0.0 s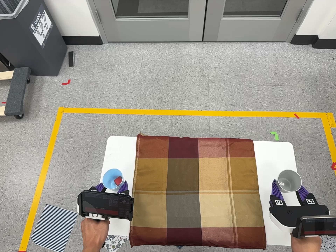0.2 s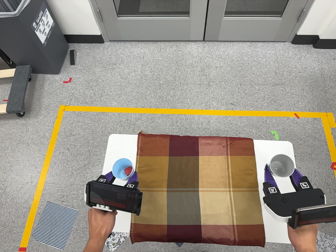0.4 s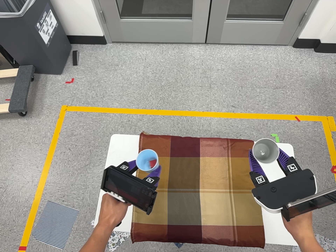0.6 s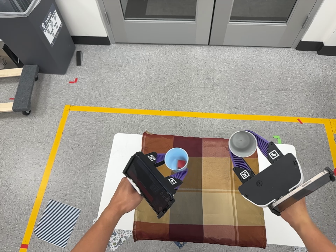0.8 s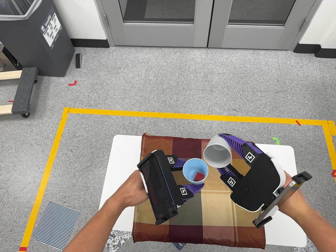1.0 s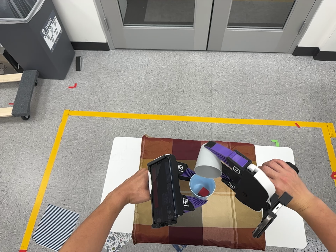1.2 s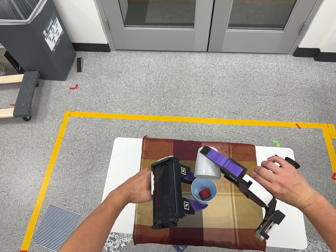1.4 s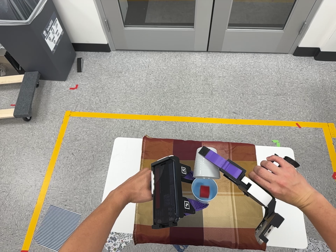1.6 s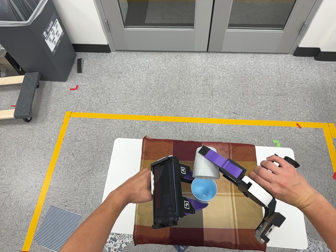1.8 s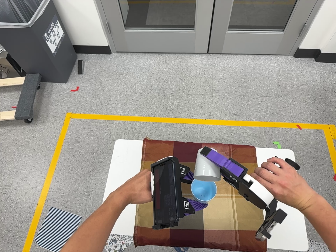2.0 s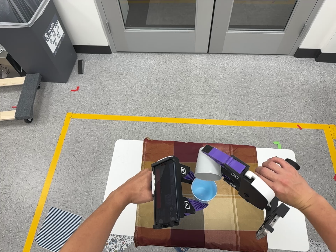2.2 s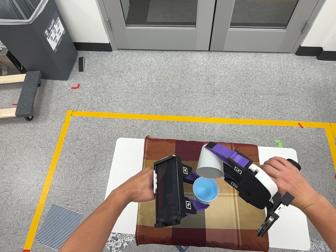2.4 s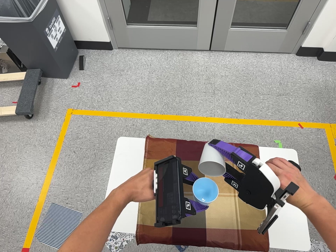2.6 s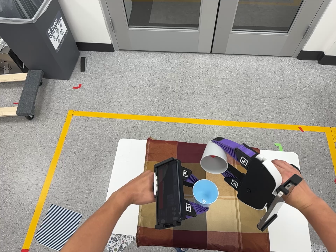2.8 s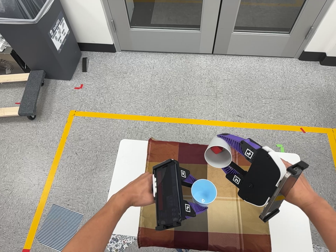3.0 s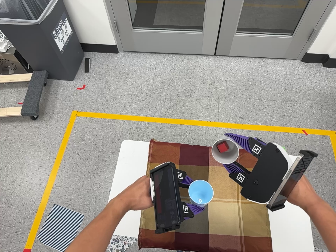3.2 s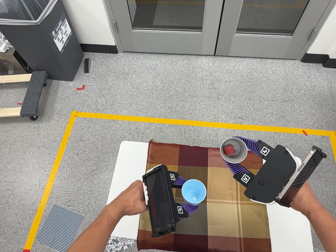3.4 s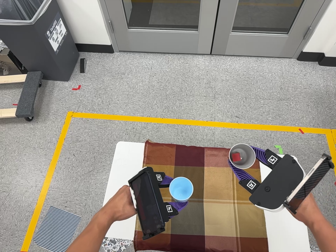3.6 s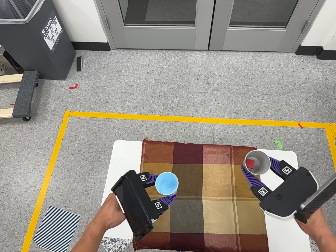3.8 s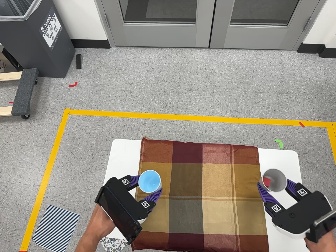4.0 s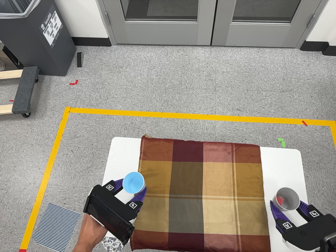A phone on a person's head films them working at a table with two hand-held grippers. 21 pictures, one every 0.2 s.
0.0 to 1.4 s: The camera travels backward, about 5 cm, so what stands in front gets smaller.
1.4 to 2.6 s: The camera shifts only a little, or ends up much as it began.
2.6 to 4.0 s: The camera travels forward, about 6 cm, so what stands in front looms larger.
The film runs backward here.
